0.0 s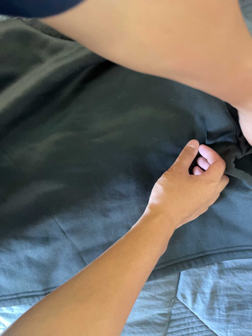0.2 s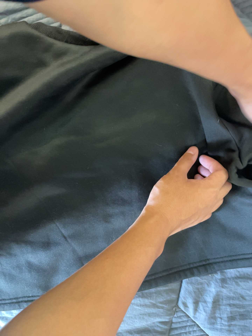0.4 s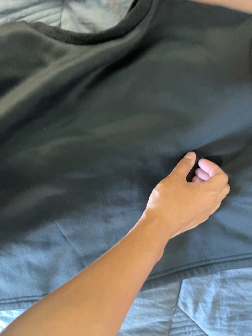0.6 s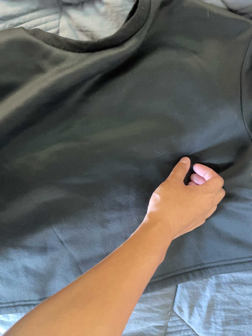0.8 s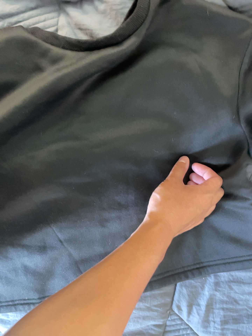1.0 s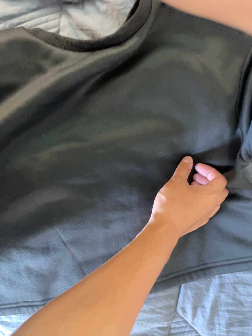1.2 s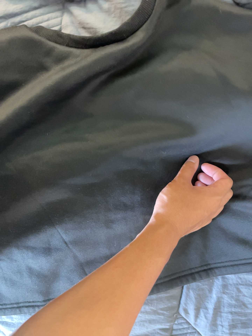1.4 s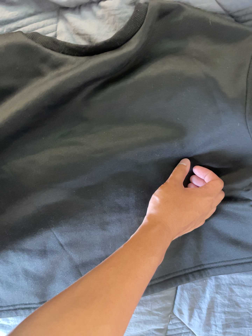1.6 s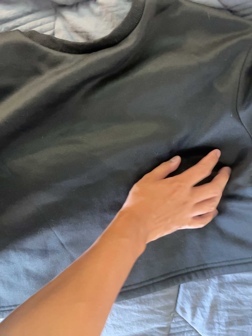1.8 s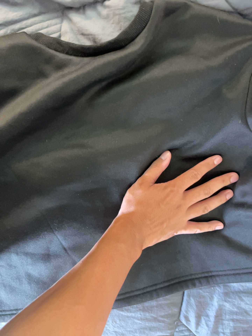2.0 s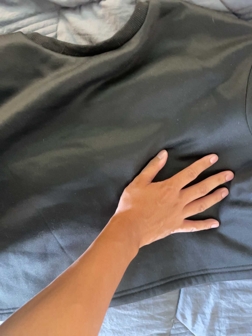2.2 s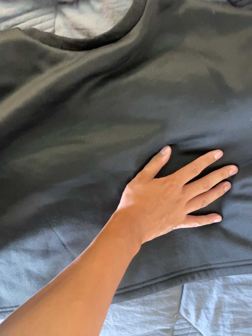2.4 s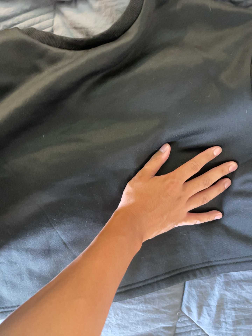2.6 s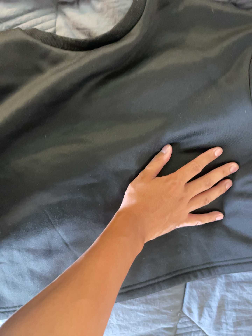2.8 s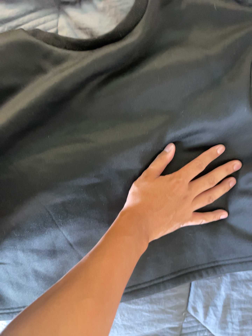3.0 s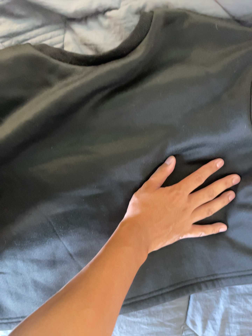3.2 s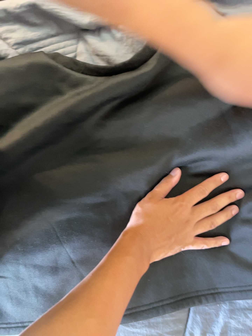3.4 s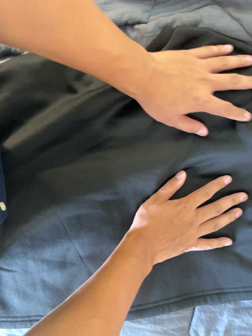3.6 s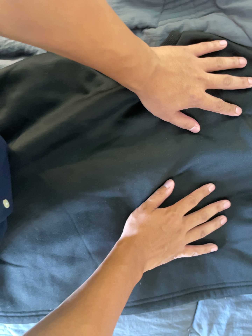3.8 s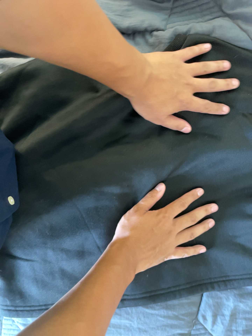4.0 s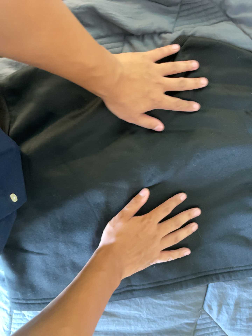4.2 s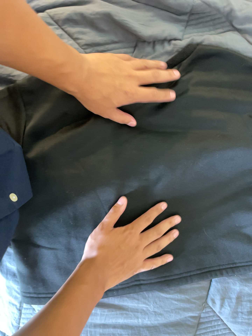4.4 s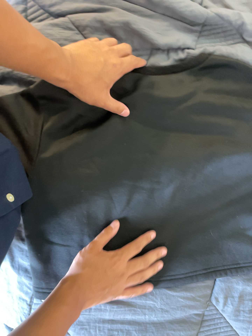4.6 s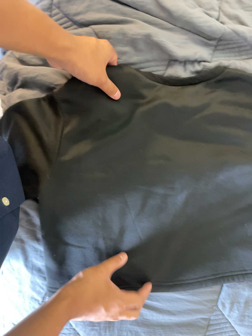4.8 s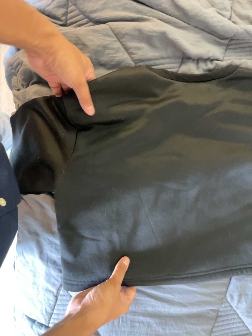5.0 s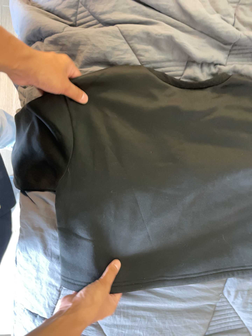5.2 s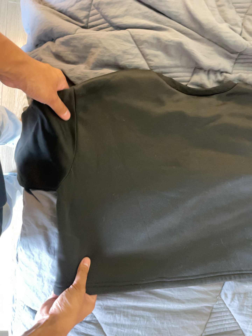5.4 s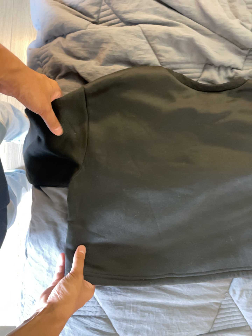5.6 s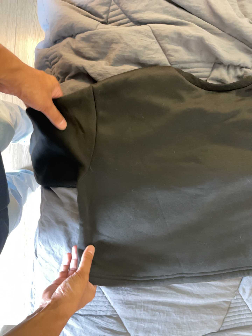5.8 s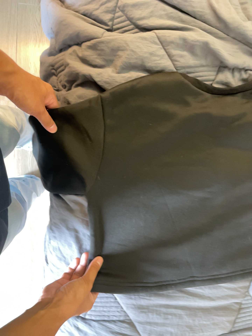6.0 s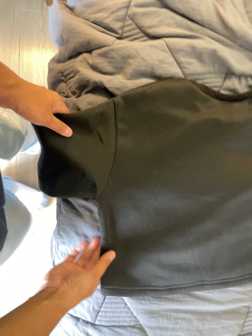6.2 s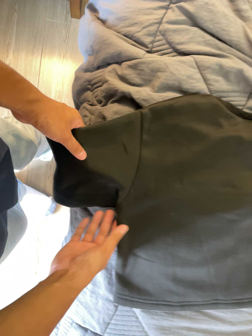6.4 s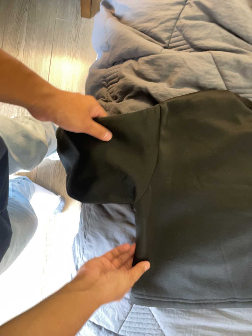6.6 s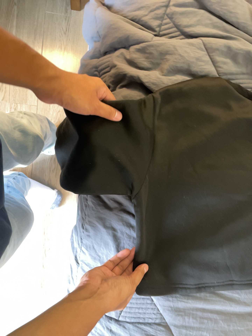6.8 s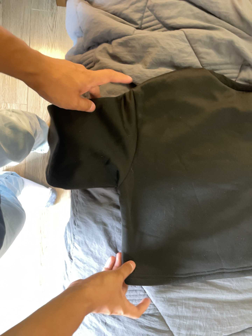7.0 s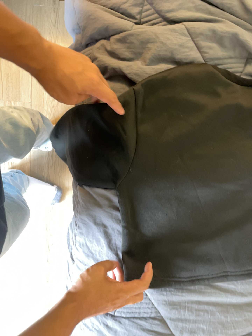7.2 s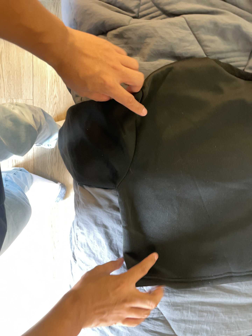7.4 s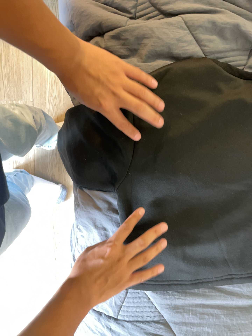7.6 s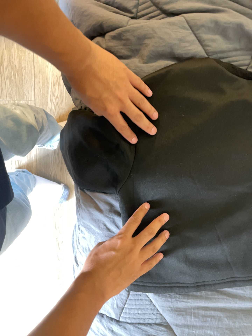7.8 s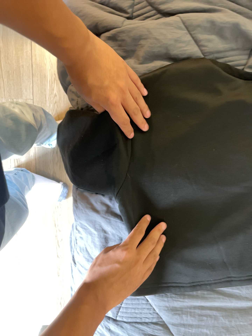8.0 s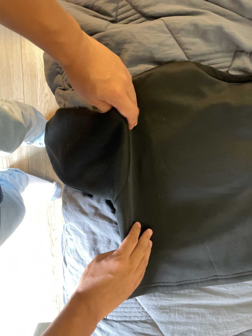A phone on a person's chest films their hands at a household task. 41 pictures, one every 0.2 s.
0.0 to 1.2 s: The camera shifts only a little, or ends up much as it began.
1.2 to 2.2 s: The camera keeps its place and its aim.
2.2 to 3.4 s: The camera shifts only a little, or ends up much as it began.
3.4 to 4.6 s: The camera pans to its right by about 10 degrees. It travels to its left and backward, about 22 cm.
4.6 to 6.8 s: The camera travels to its left, about 20 cm, so close, fixed things drift to the right.
6.8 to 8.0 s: The camera travels to its right and toward the top of its view, about 10 cm.
The film runs forward here.
